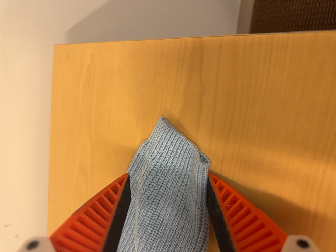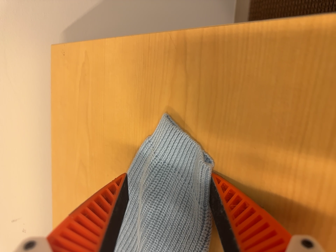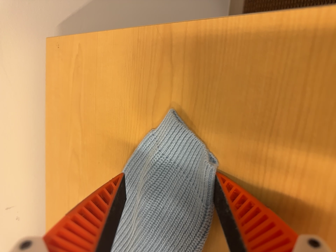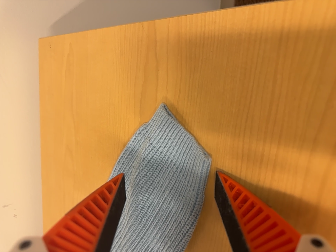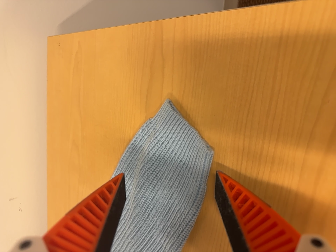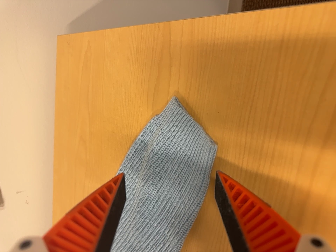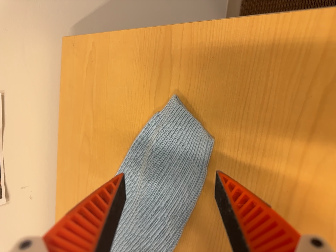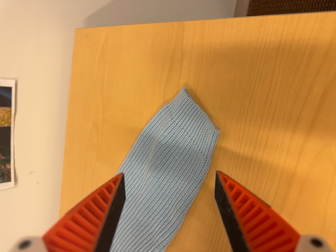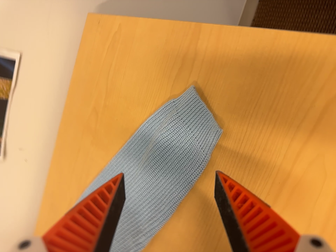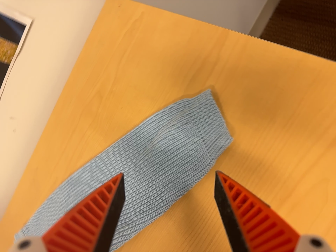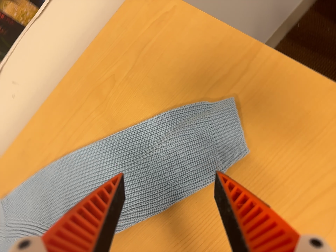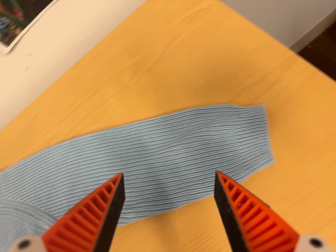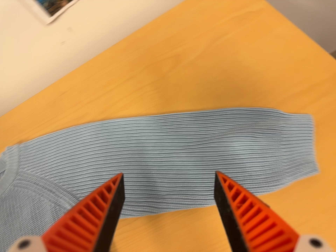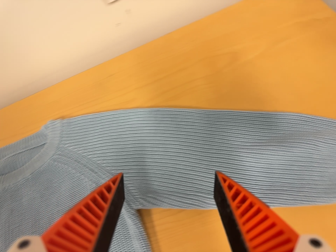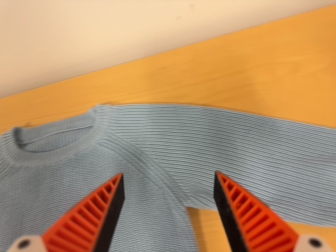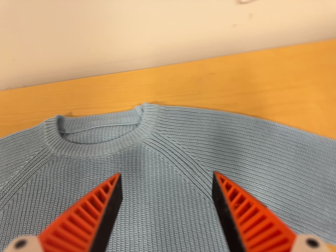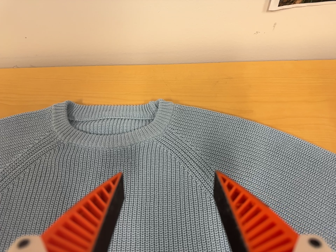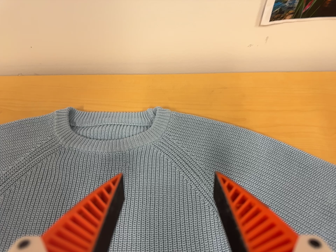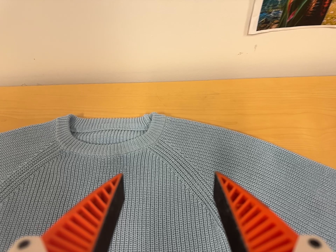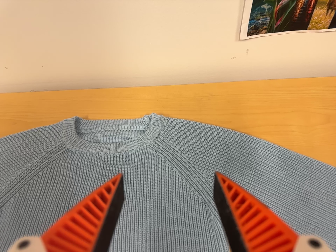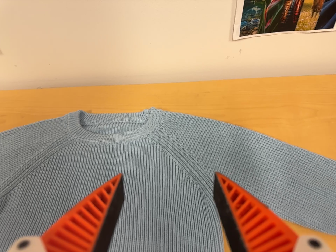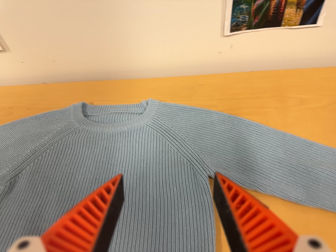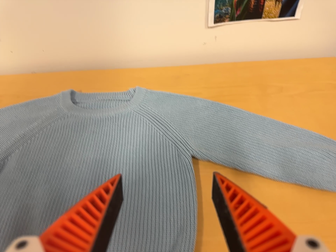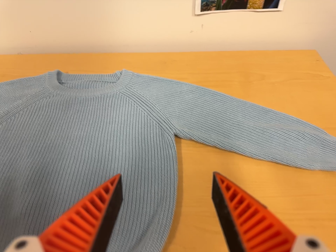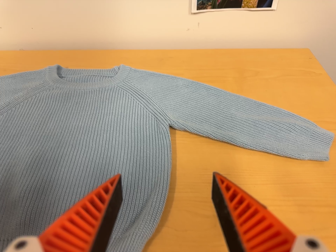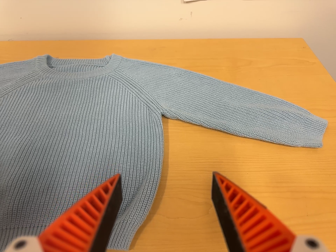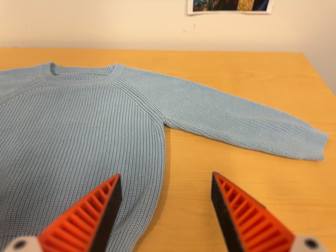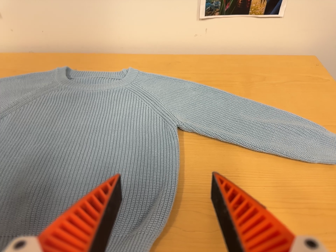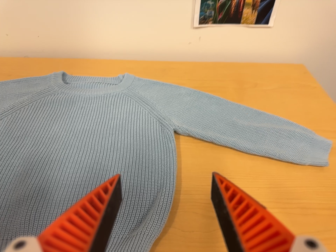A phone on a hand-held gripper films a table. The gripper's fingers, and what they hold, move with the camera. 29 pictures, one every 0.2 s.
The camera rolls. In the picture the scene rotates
clockwise.
0.0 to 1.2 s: The camera travels backward and toward the bottom of its view, about 9 cm, so what stands in front gets smaller.
1.2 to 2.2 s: The camera pans to its right by about 15 degrees. It travels to its left, about 16 cm. It rolls about its line of sight by about 40 degrees, and the scene rotates clockwise.
2.2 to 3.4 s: The camera travels to its left, about 32 cm, so close, fixed things drift to the right. It rolls about its line of sight by about 40 degrees, and the scene rotates clockwise.
3.4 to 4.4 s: The camera travels backward and toward the bottom of its view, about 20 cm, so what stands in front gets smaller.
4.4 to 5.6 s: The camera travels toward the bottom of its view, about 10 cm.
The film runs backward here.
